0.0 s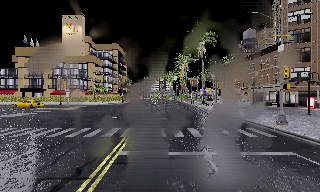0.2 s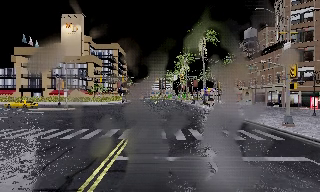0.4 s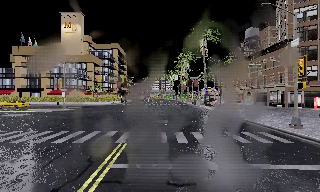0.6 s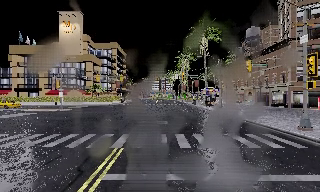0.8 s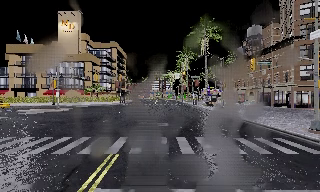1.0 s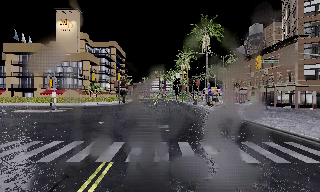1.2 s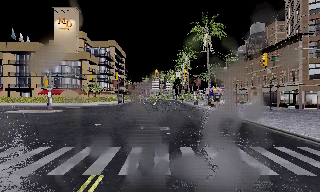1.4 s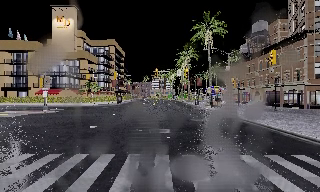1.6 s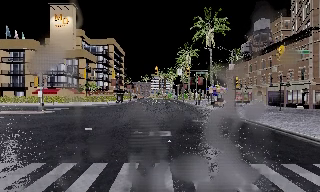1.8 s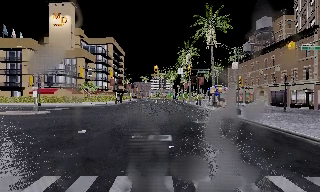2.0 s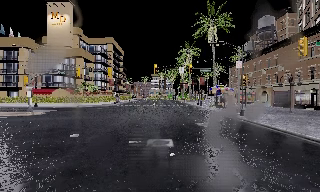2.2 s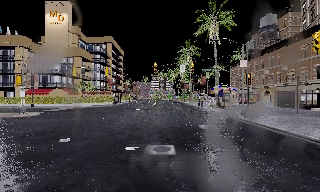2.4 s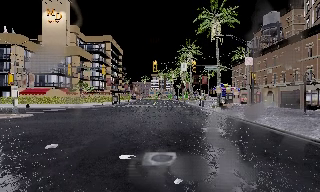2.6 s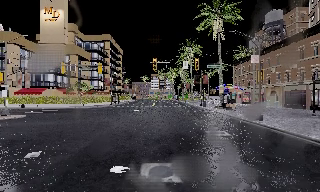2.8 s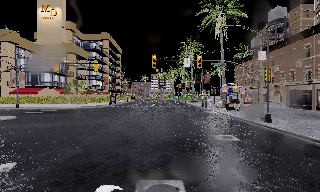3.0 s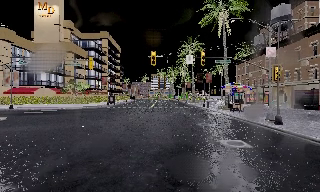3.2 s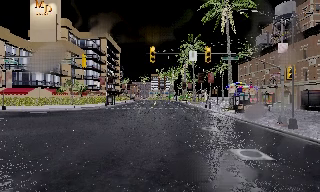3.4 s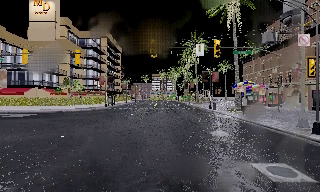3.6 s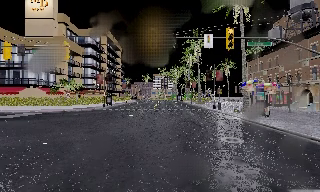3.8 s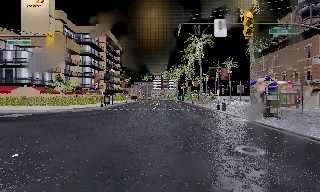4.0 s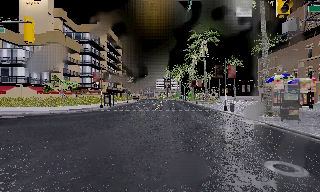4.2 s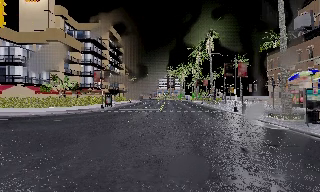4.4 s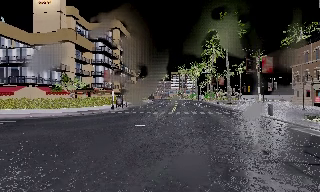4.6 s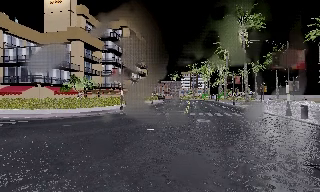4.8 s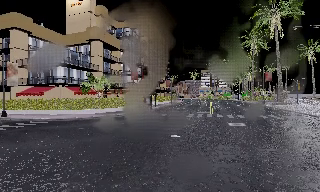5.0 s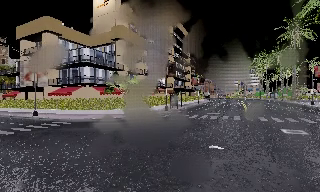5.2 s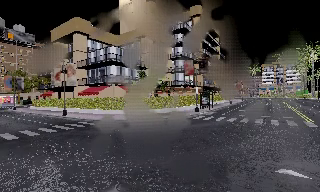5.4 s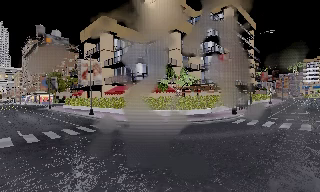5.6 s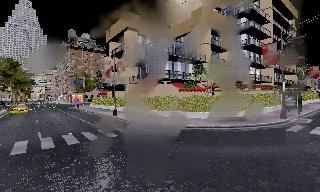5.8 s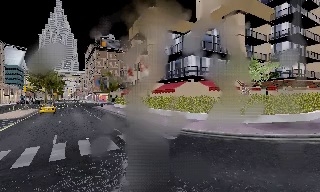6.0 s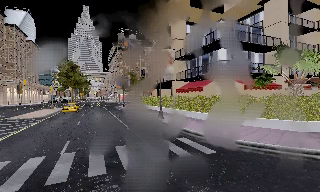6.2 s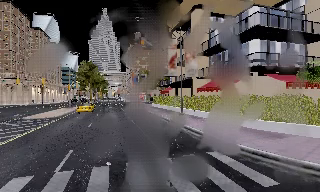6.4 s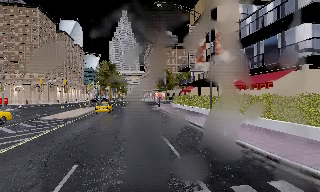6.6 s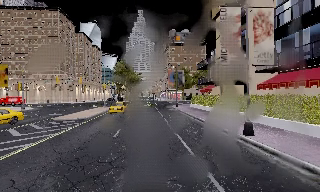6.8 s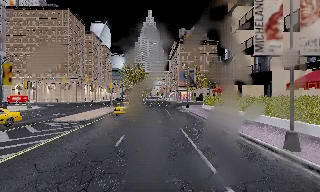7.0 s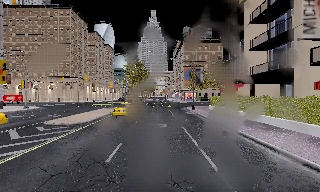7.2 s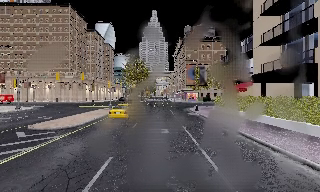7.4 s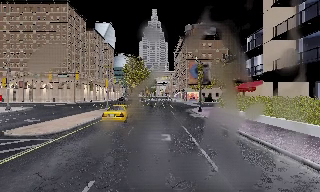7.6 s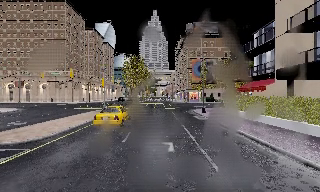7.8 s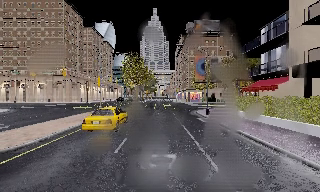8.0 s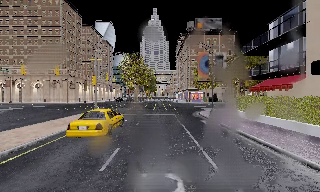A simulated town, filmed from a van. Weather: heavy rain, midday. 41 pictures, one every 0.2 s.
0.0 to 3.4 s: The camera travels forward, about 16 m, so what stands in front looms larger. It gains speed.
3.4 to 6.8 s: The camera swings to its left by about 90 degrees, and the scene slides to the right. It travels forward, about 30 m.
6.8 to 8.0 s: The camera travels forward, about 10 m, so what stands in front looms larger.
The film runs forward here.
